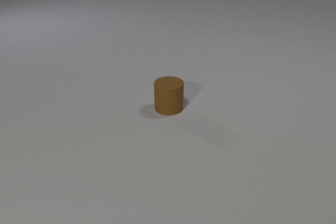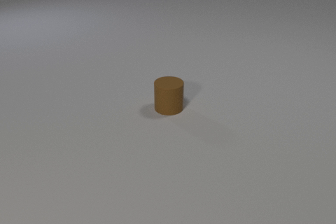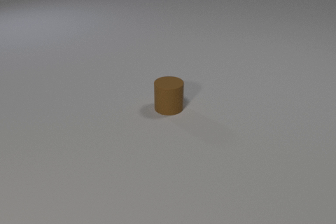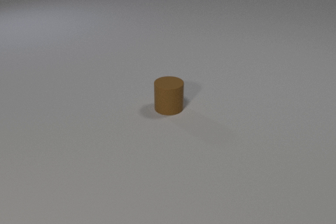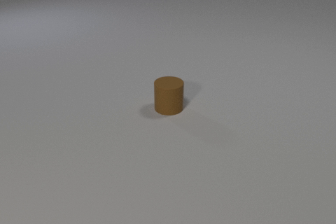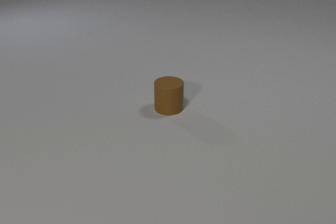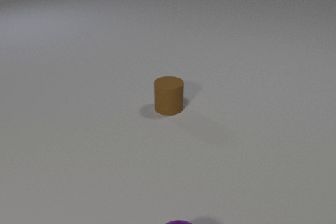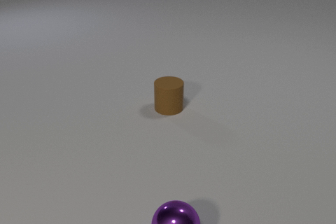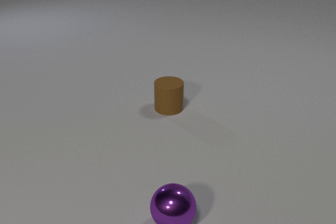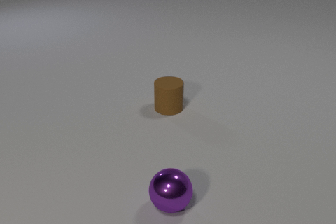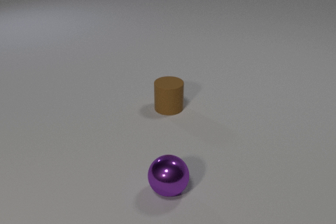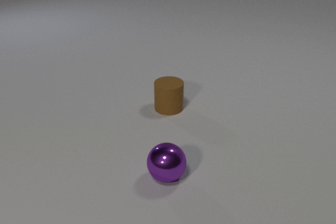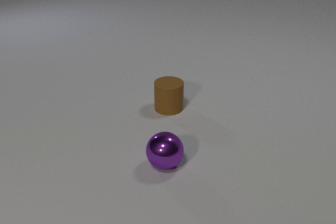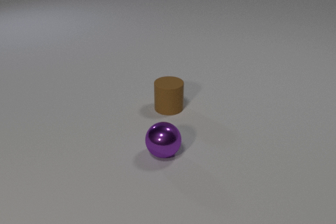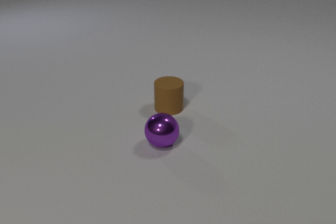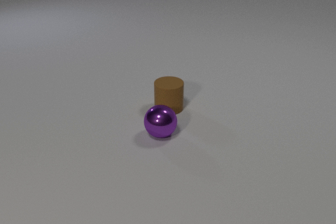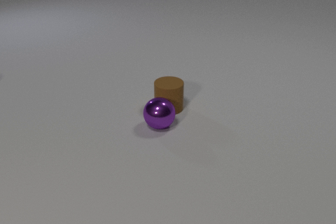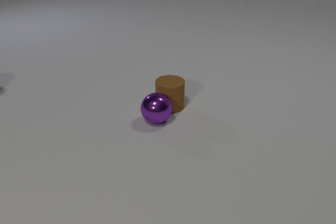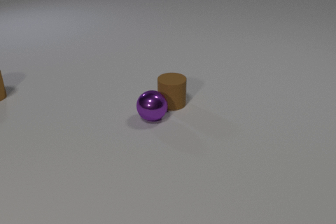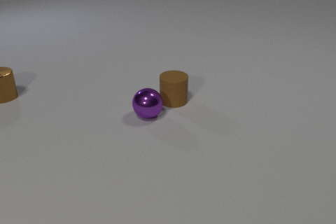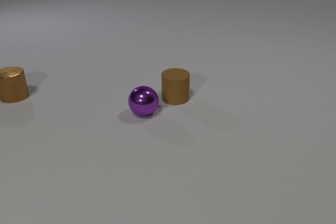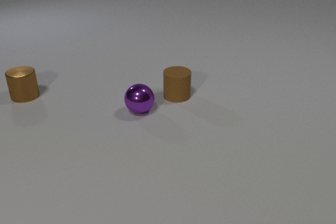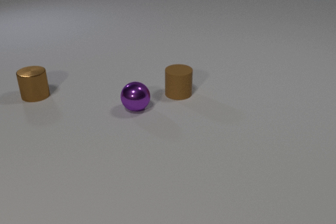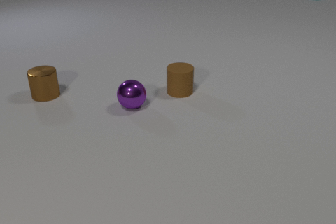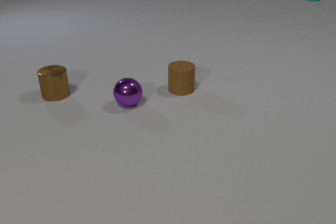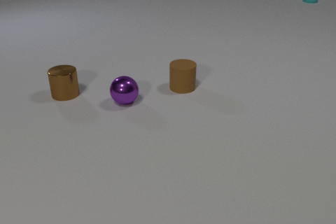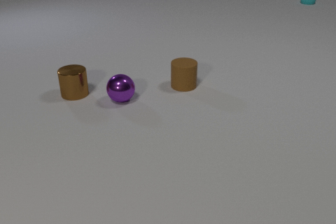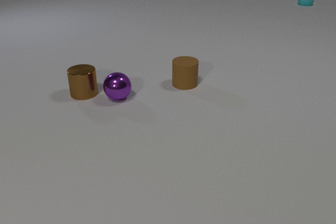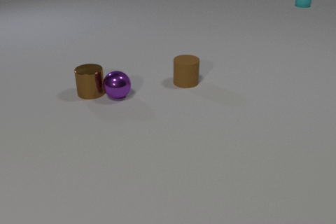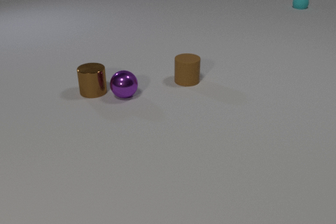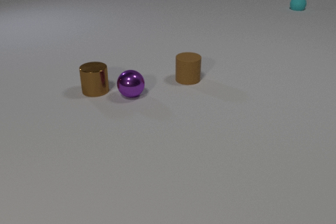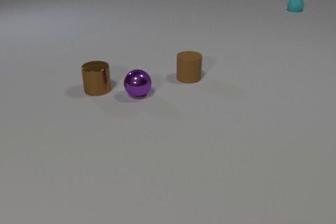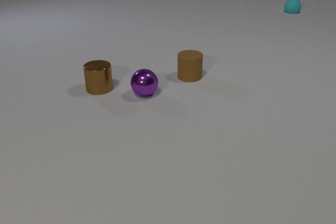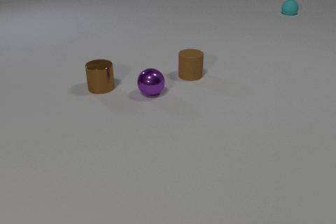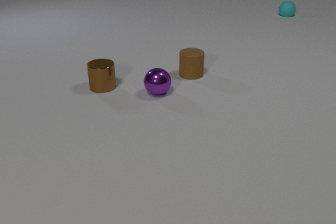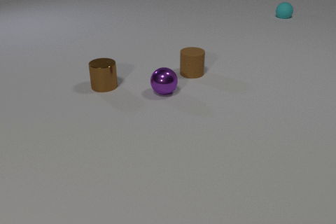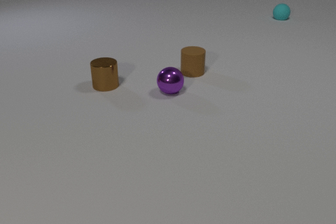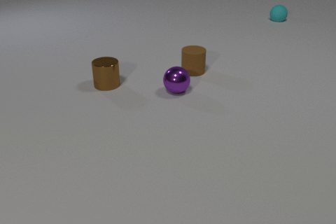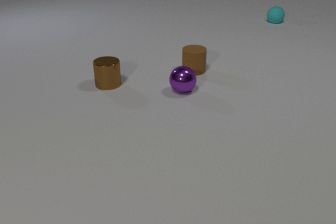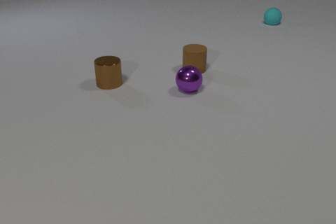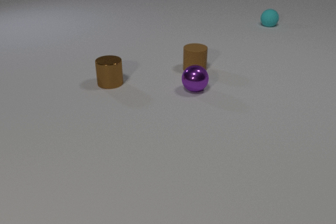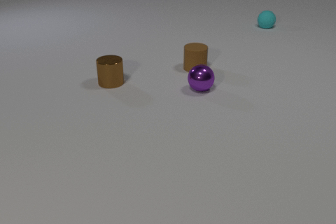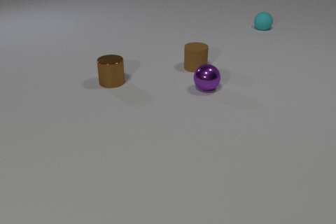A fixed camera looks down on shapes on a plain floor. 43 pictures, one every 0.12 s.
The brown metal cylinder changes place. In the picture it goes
to the right.
The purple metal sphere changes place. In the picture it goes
away from the camera.
0.00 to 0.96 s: The purple metal sphere comes in at the bottom edge, rolls away from the camera.
0.96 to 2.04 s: The purple metal sphere rolls away from the camera. The purple metal sphere and the brown rubber cylinder collide.
2.04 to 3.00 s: The purple metal sphere rolls away from the camera and to the left. The brown rubber cylinder slides away from the camera. The brown metal cylinder comes in at the left edge, slides to the right. The cyan rubber sphere comes in at the top edge, rolls toward the camera.
3.00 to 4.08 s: The purple metal sphere rolls to the right and away from the camera. The brown rubber cylinder slides away from the camera. The brown metal cylinder slides to the right. The cyan rubber sphere rolls toward the camera. The purple metal sphere and the brown metal cylinder collide.
4.08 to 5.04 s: The purple metal sphere rolls to the right. The brown rubber cylinder slides away from the camera. The brown metal cylinder slides away from the camera and to the right. The cyan rubber sphere rolls toward the camera and to the left.
What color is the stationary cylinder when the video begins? brown.
What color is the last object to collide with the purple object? brown.
How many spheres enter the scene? 2.
